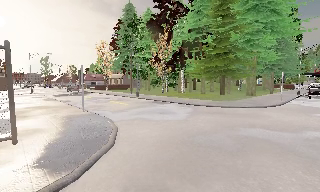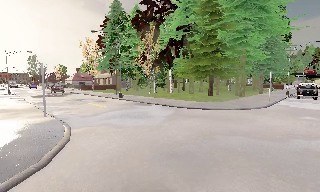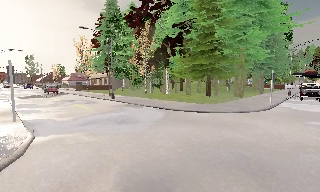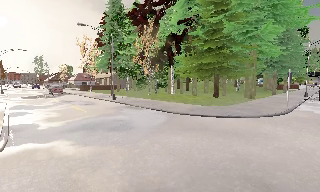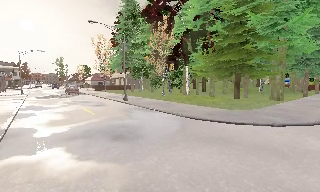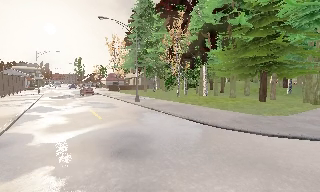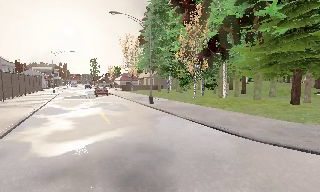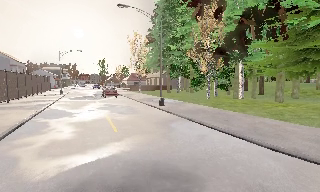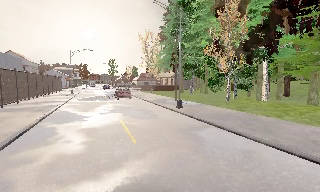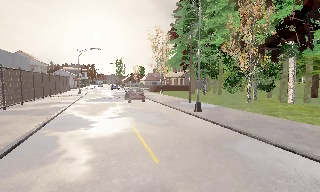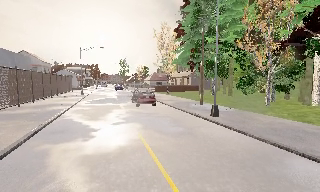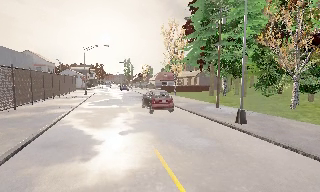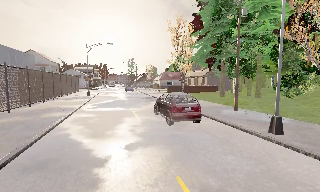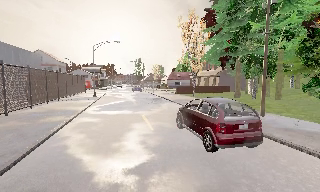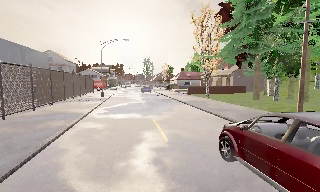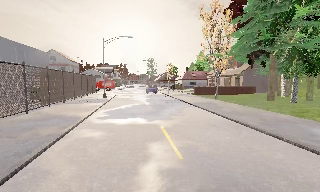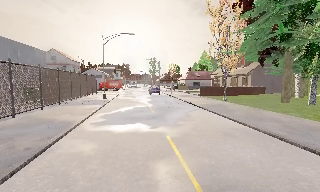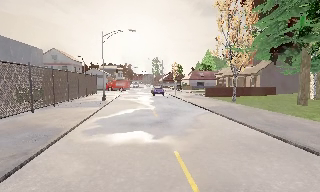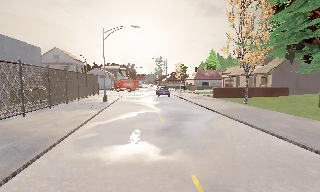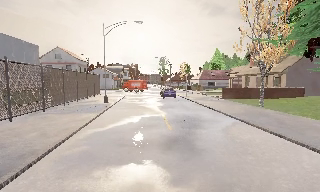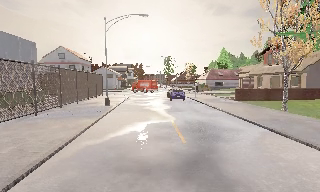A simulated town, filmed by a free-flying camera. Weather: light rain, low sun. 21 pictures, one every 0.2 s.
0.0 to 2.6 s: The camera swings to its left by about 30 degrees, and the scene slides to the right. It travels forward, about 18 m, so what stands in front looms larger.
2.6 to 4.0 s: The camera travels forward, about 10 m, so what stands in front looms larger.
The film runs backward here.
